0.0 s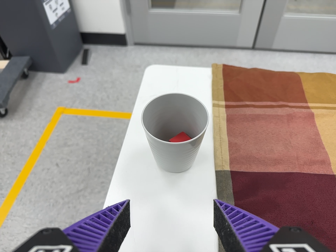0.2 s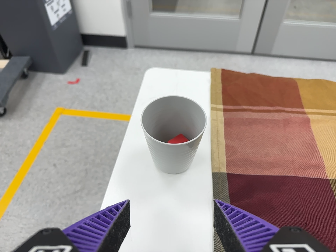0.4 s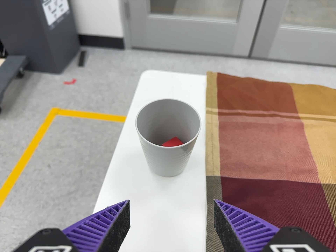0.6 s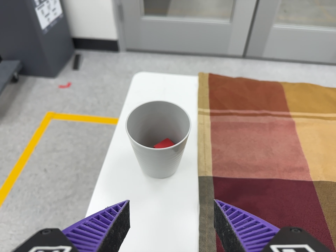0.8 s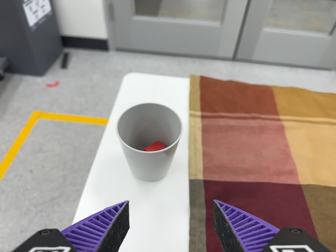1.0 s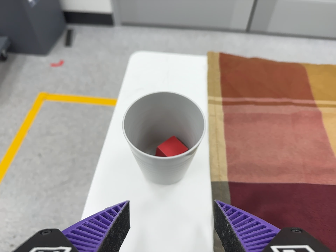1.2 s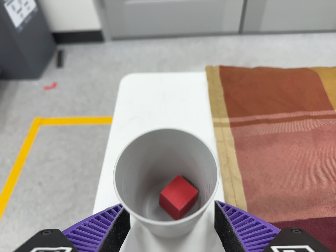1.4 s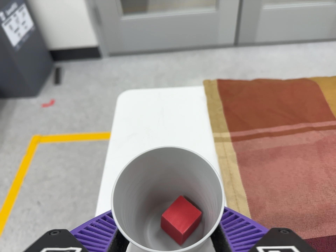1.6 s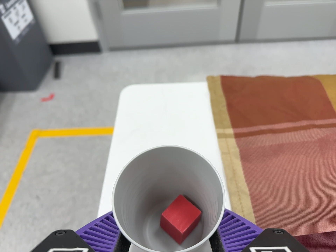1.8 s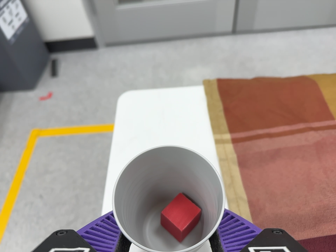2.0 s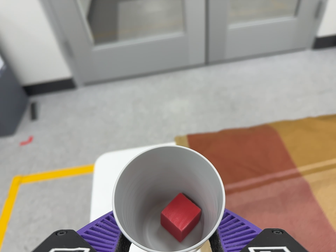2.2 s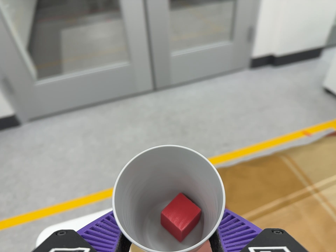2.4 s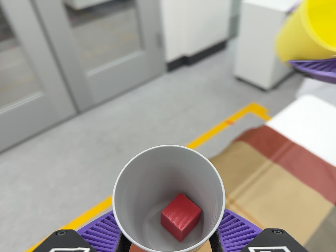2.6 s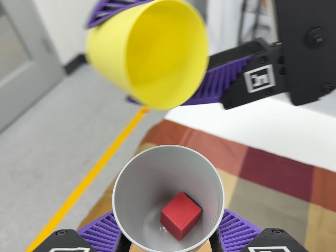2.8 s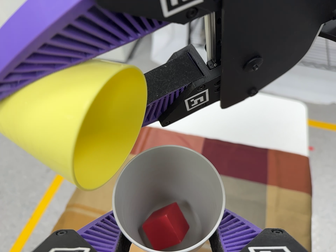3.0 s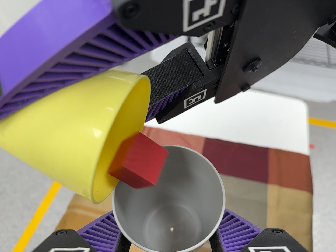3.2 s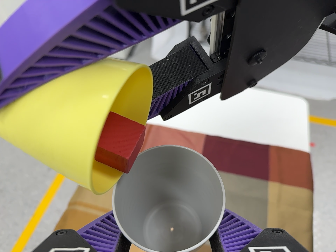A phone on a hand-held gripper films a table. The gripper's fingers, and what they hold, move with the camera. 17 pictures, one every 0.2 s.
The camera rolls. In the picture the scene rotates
counterclockwise.
The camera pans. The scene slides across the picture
to the left.
0.0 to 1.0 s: The camera travels forward, about 5 cm, so what stands in front looms larger.
1.0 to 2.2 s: The scene slides to the left, as the camera pans about 15 degrees to its right. It travels toward the top of its view, about 18 cm, so close, fixed things drift downward. Its aim tips toward the top of its view by about 10 degrees, and the scene shifts downward. It rolls about its line of sight by about 20 degrees, and the scene rotates counterclockwise.
2.2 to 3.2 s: The camera pans to its right by about 40 degrees. It travels toward the top of its view and to its right, about 18 cm, so close, fixed things drift downward. It rolls about its line of sight by about 40 degrees, and the scene rotates counterclockwise.
The film runs backward here.
